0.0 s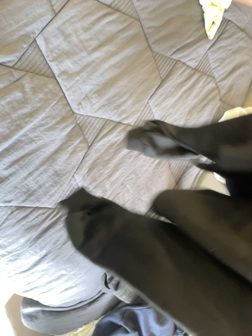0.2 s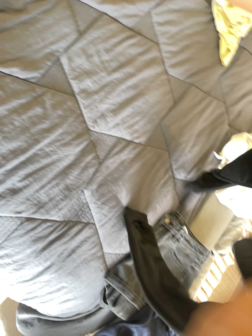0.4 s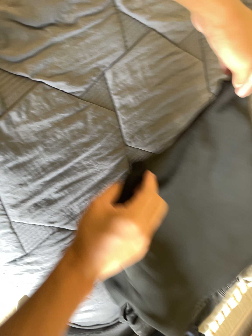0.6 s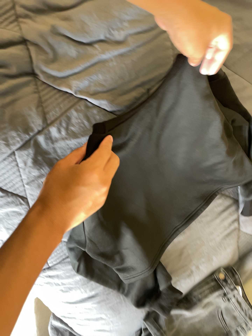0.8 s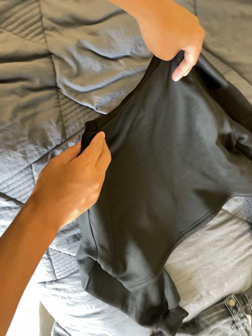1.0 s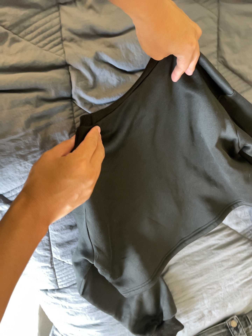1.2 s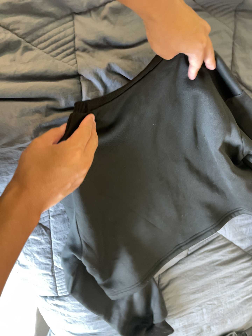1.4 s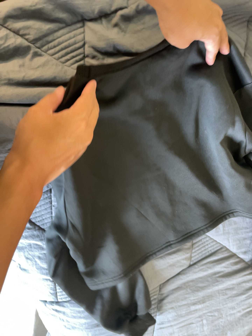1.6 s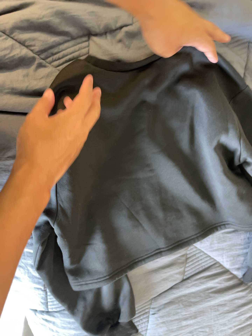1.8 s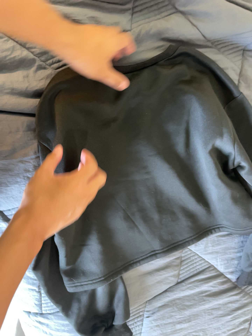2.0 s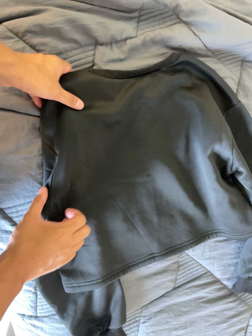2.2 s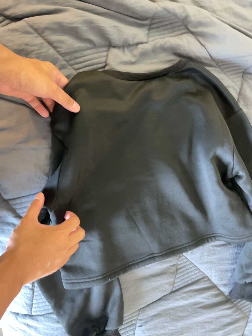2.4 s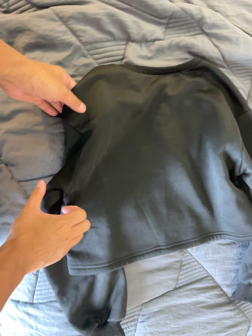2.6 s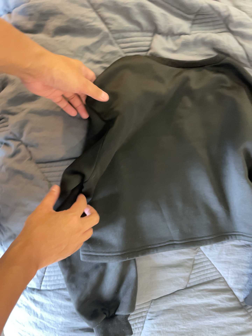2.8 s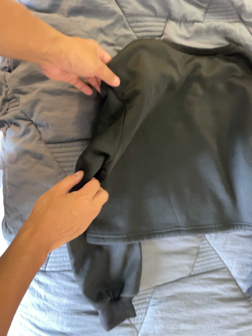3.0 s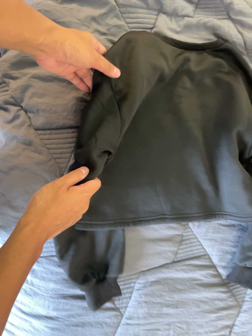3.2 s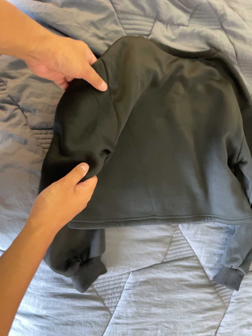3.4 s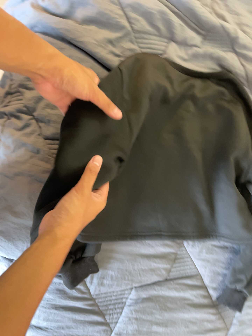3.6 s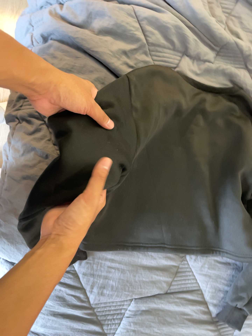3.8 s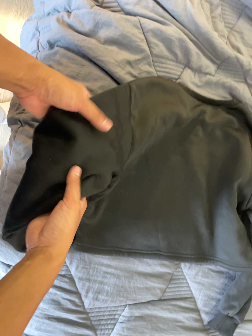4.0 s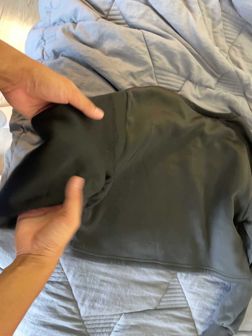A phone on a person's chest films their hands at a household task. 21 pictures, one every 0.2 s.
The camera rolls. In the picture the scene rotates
clockwise.
The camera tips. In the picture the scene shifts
downward.
0.0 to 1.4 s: The camera pans to its left by about 15 degrees. It travels toward the top of its view, about 28 cm, so close, fixed things drift downward. It rolls about its line of sight by about 30 degrees, and the scene rotates clockwise.
1.4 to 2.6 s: The camera travels toward the bottom of its view and to its left, about 20 cm. Its aim tips toward the top of its view by about 15 degrees. It rolls about its line of sight by about 15 degrees, and the scene rotates clockwise.
2.6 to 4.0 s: The camera travels to its left and backward, about 9 cm. It rolls about its line of sight by about 15 degrees, and the scene rotates clockwise.
The film runs forward here.
